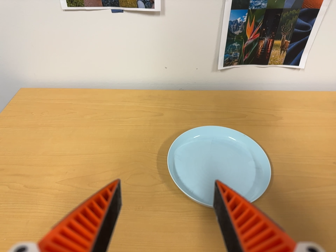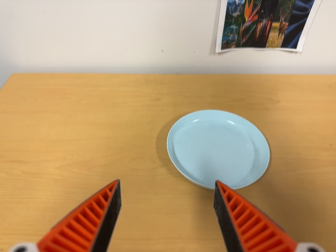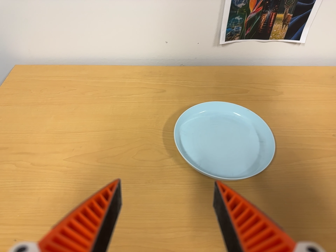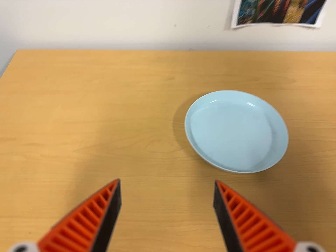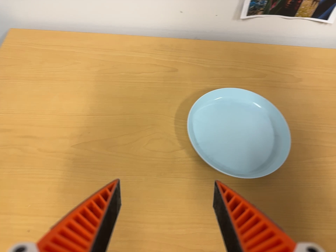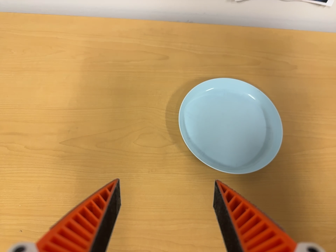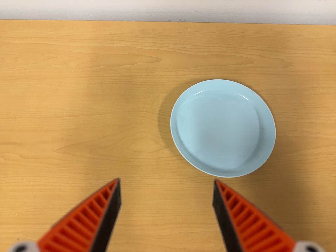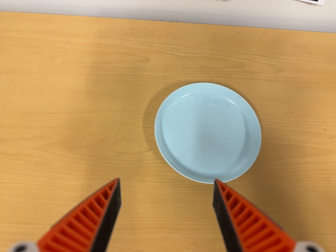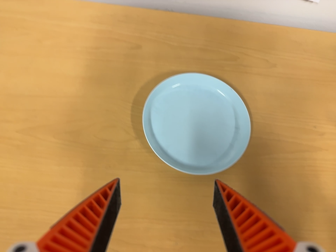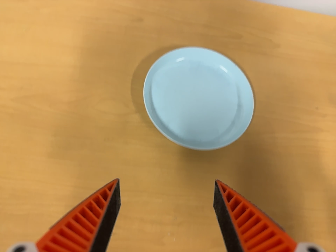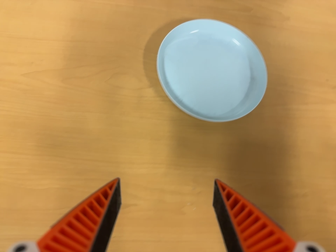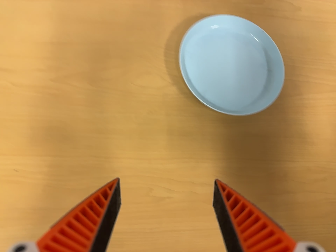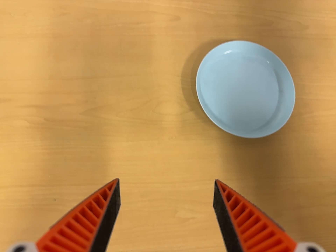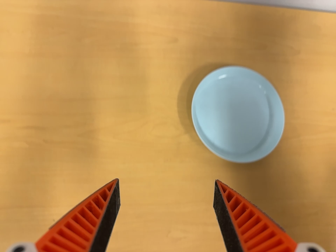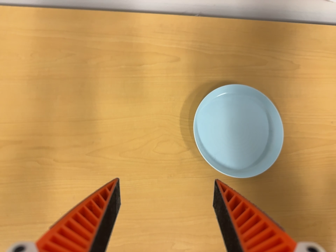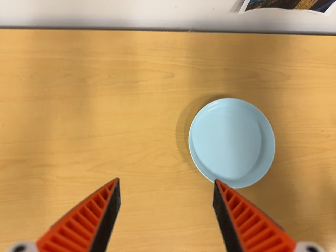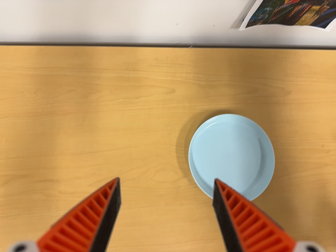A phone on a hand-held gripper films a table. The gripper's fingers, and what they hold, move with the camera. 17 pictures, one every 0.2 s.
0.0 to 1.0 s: The camera travels toward the top of its view and to its left, about 12 cm. Its aim tips toward the bottom of its view by about 20 degrees.
1.0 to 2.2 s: The camera's aim tips toward the bottom of its view by about 10 degrees, and the scene shifts upward.
2.2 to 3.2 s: The camera travels toward the top of its view and backward, about 24 cm, so close, fixed things drift downward.
The film runs forward here.
